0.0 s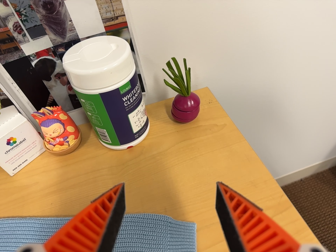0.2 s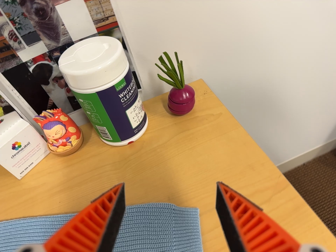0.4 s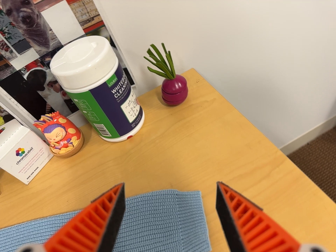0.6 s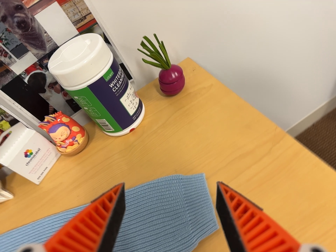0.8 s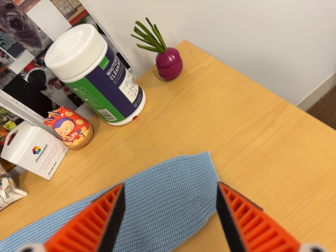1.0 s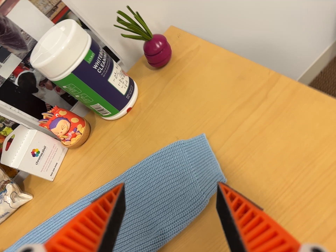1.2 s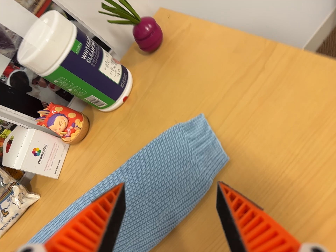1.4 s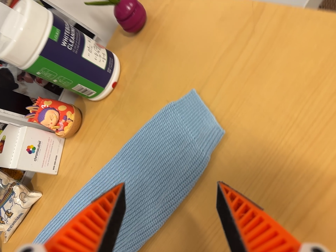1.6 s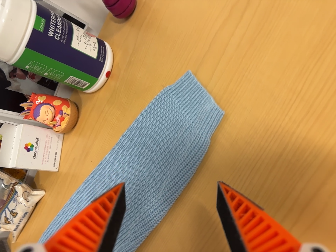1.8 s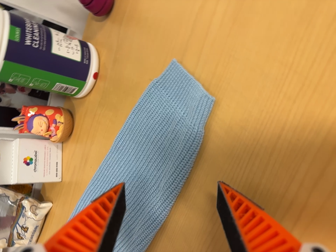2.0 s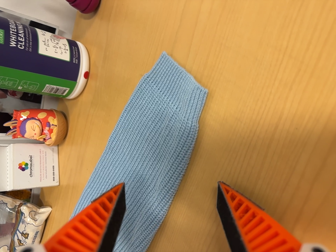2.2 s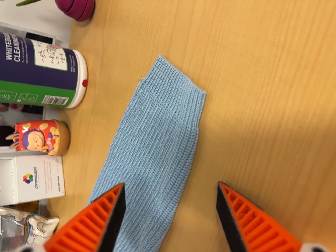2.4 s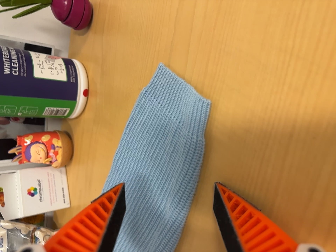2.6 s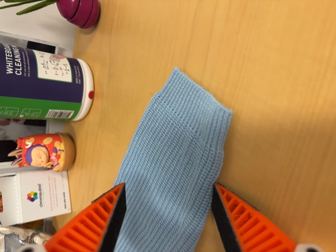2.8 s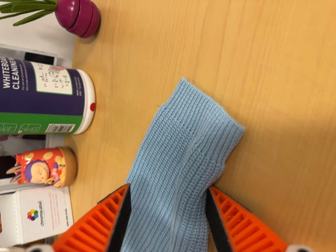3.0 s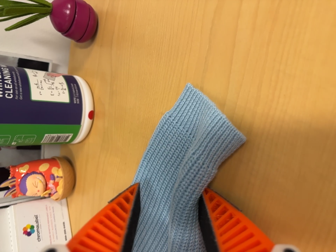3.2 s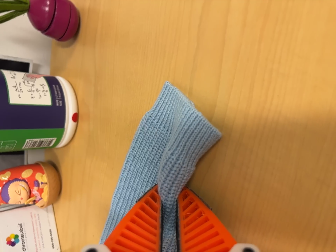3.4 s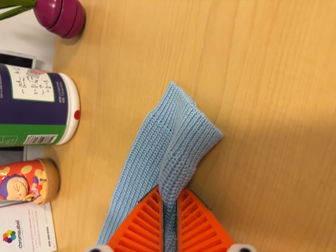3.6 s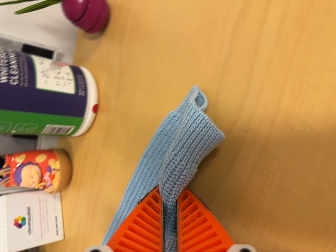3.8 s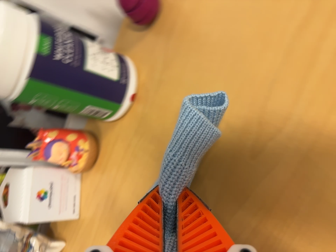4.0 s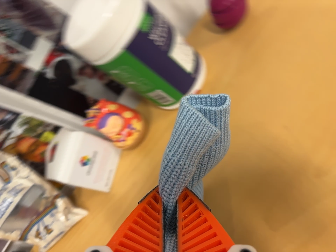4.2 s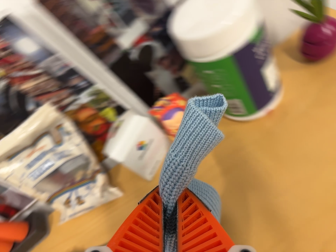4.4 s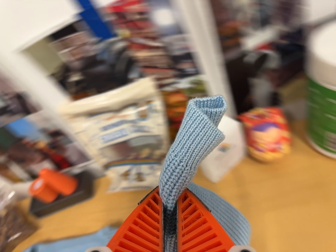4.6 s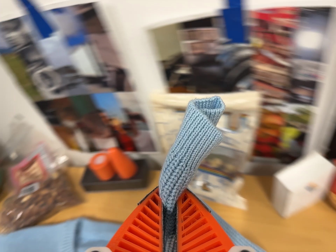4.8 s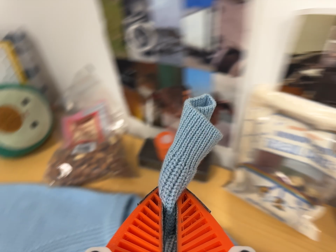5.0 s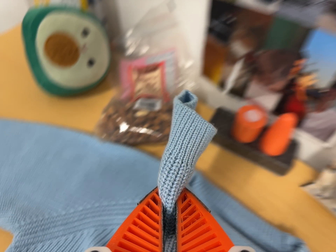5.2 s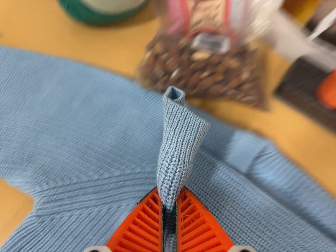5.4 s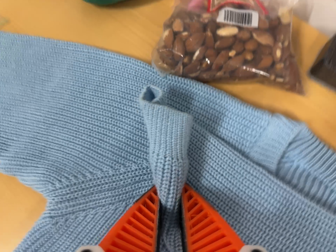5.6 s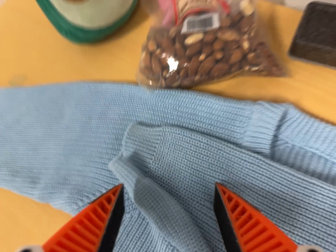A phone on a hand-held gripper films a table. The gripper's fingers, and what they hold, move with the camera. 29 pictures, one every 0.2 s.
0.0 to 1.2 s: The camera travels toward the bottom of its view and to its right, about 10 cm, so close, fixed things drift upward. It rolls about its line of sight by about 35 degrees, and the scene rotates counterclockwise.
1.2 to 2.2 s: The camera travels forward and to its right, about 9 cm, so what stands in front looms larger. It rolls about its line of sight by about 25 degrees, and the scene rotates counterclockwise.
2.2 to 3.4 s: The camera travels forward and to its left, about 9 cm, so what stands in front looms larger.
3.4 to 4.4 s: The camera travels to its left, about 32 cm, so close, fixed things drift to the right. It rolls about its line of sight by about 65 degrees, and the scene rotates clockwise.
4.4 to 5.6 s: The camera pans to its left by about 30 degrees. It travels to its left and forward, about 38 cm, so close, fixed things drift to the right. Its aim tips toward the bottom of its view by about 30 degrees, and the scene shifts upward. It rolls about its line of sight by about 35 degrees, and the scene rotates clockwise.
The film runs forward here.
